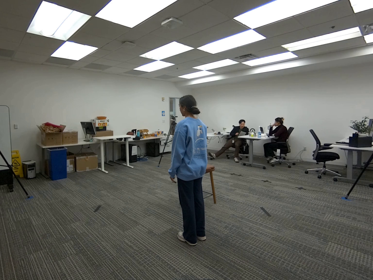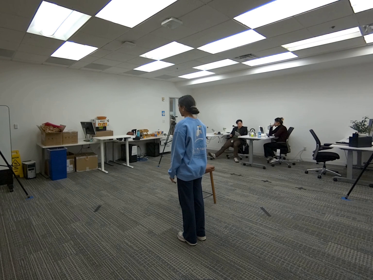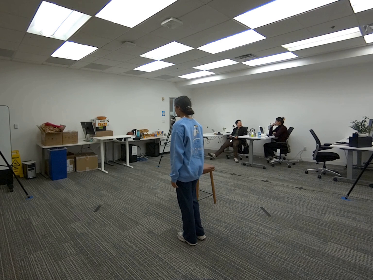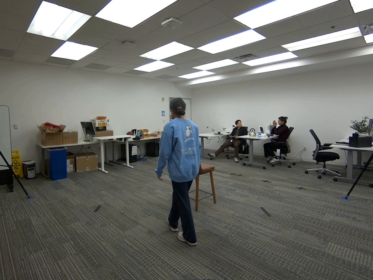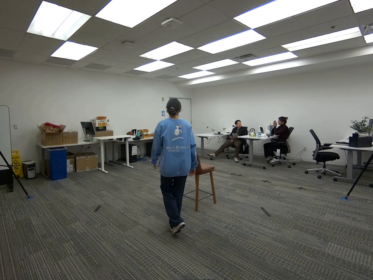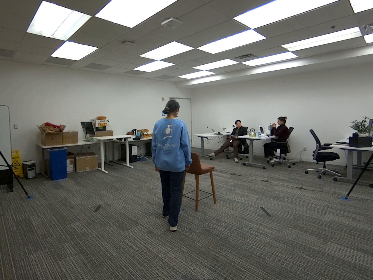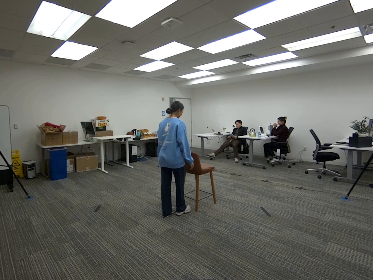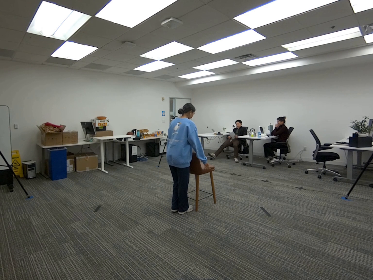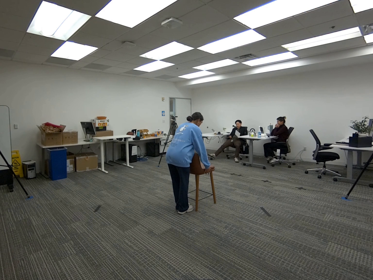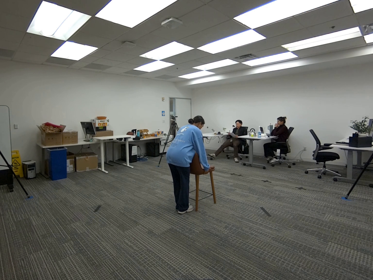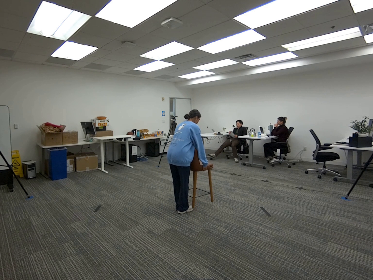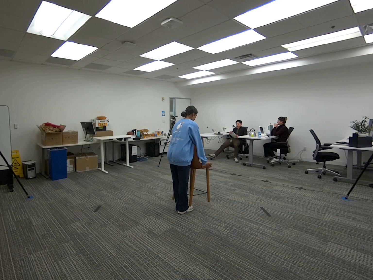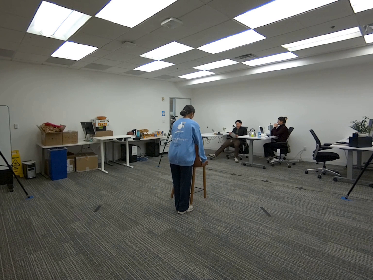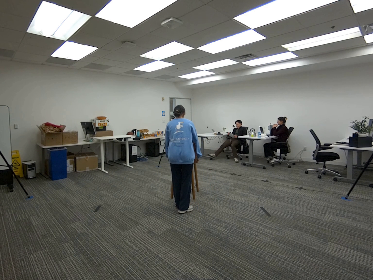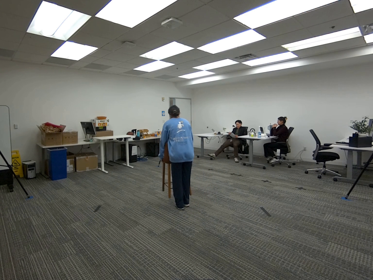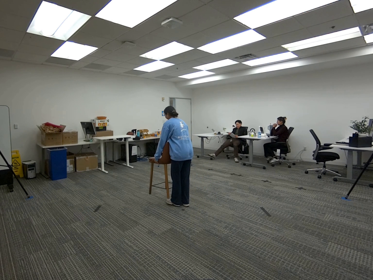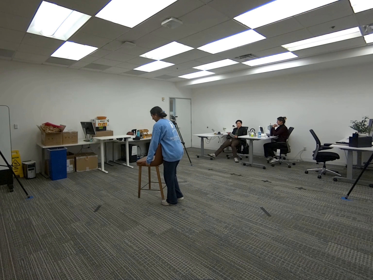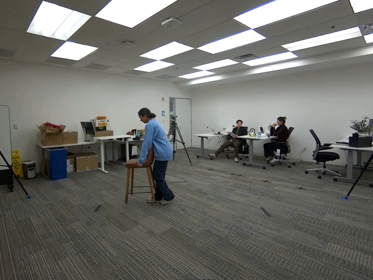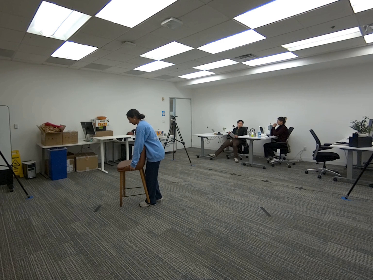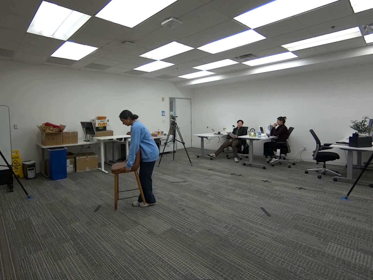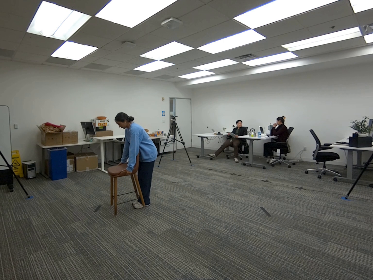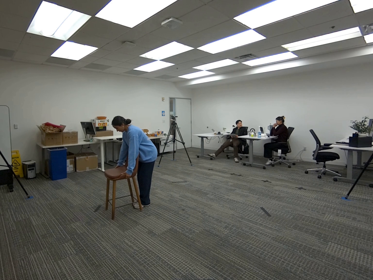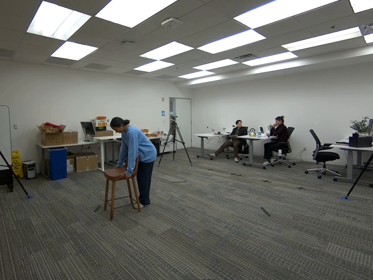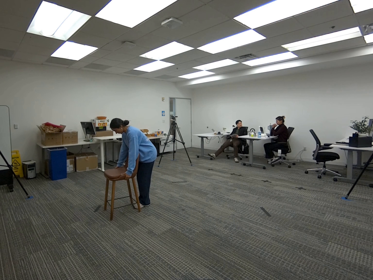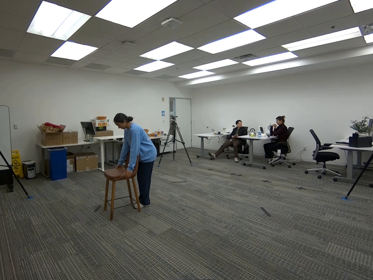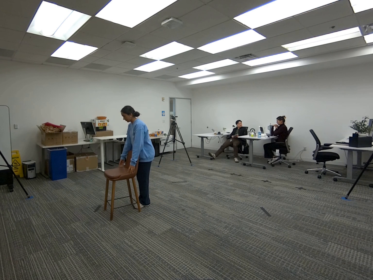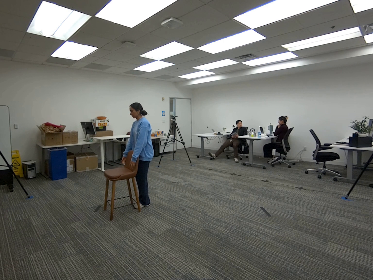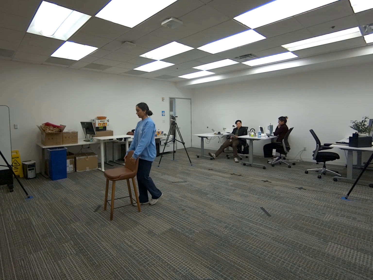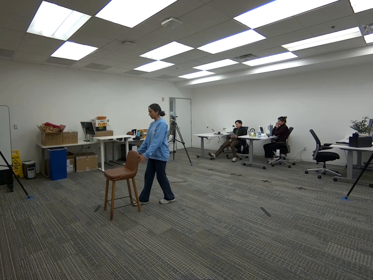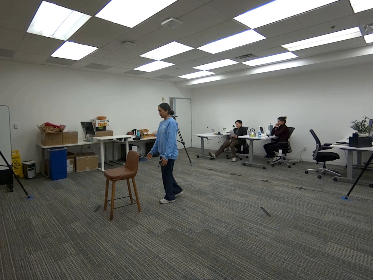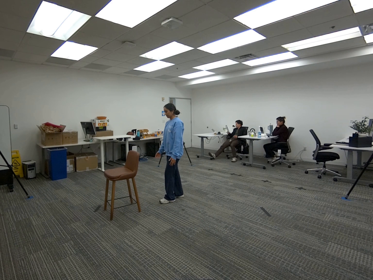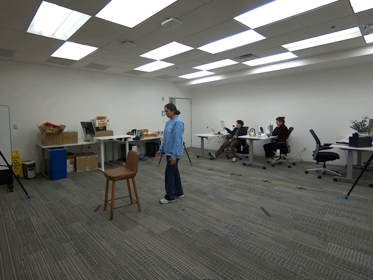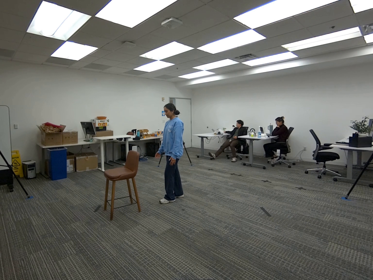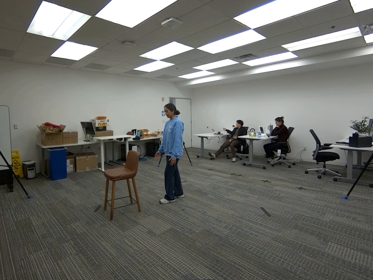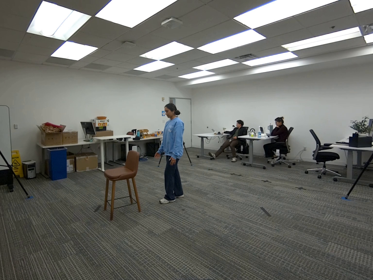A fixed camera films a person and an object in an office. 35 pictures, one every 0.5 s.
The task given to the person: Walk over to the tall bar stool and pick up the tall bar stool from the sides using both hands and place the tall bar stool on the ground.
